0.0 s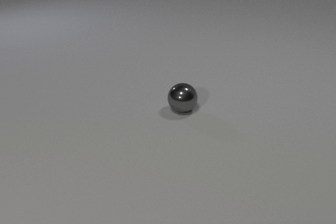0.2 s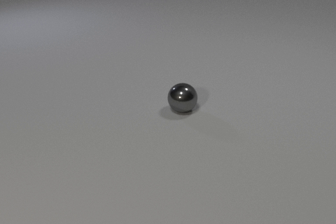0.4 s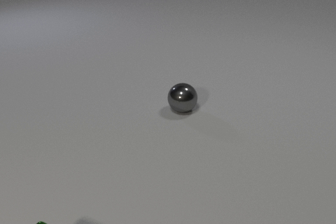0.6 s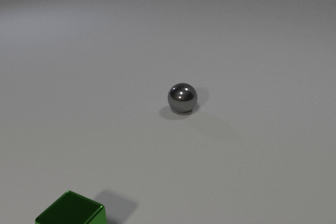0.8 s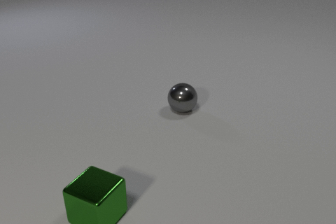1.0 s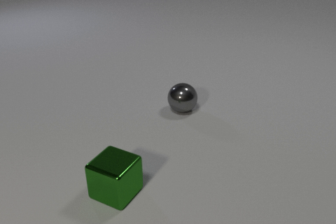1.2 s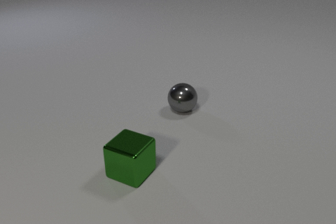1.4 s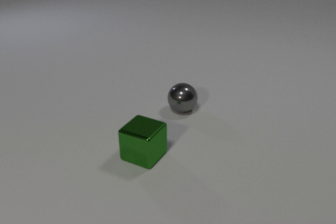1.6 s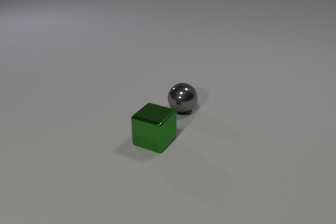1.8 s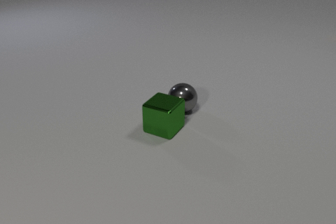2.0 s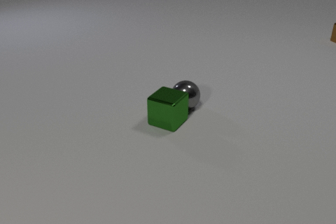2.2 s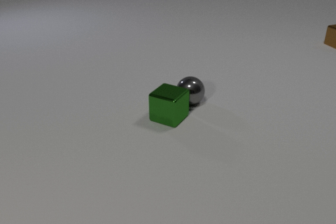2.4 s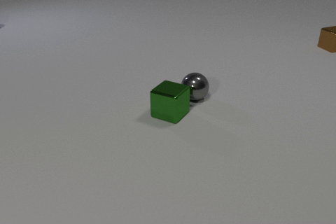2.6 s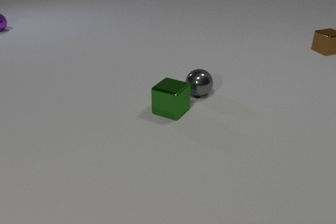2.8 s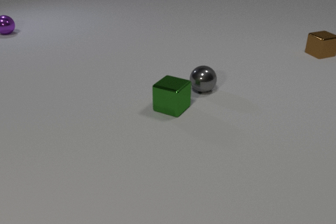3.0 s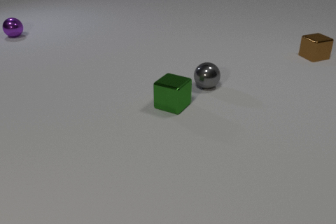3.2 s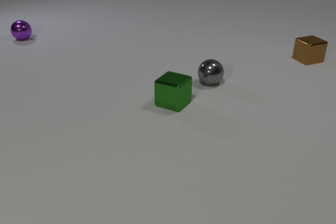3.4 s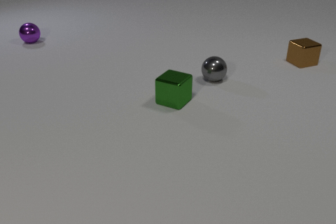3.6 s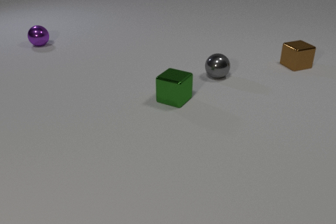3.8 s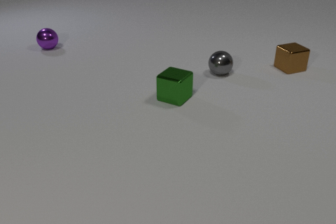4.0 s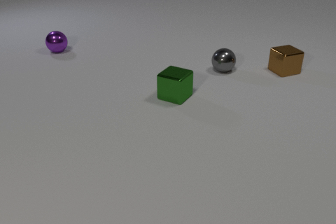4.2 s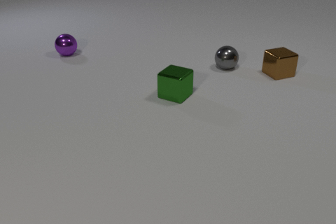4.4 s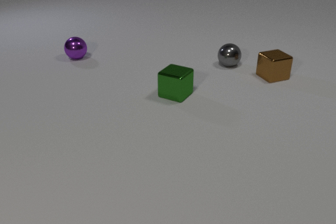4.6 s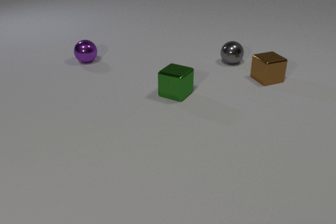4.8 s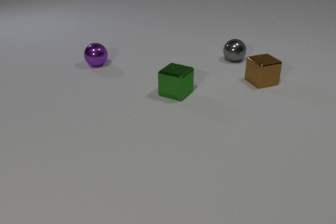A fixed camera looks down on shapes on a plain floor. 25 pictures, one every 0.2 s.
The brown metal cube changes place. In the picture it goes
toward the camera.
The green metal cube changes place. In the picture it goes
away from the camera.
0.0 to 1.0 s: The green metal cube comes in at the bottom edge, slides away from the camera and to the right.
1.0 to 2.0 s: The green metal cube slides away from the camera and to the right. The gray metal sphere rolls away from the camera. The brown metal cube comes in at the right edge, slides toward the camera and to the left. The green metal cube and the gray metal sphere collide.
2.0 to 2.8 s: The green metal cube slides away from the camera. The gray metal sphere rolls away from the camera and to the right. The purple metal sphere comes in at the left edge, rolls toward the camera and to the right. The brown metal cube slides toward the camera and to the left.
2.8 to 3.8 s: The green metal cube slides away from the camera. The gray metal sphere rolls away from the camera and to the right. The purple metal sphere rolls toward the camera and to the right. The brown metal cube slides toward the camera and to the left.
3.8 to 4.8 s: The green metal cube slides away from the camera. The gray metal sphere rolls away from the camera. The purple metal sphere rolls toward the camera and to the right. The brown metal cube slides toward the camera and to the left.
What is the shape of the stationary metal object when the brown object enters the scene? sphere.
How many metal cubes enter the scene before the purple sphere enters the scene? 2.
Are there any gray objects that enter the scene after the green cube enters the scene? no.
